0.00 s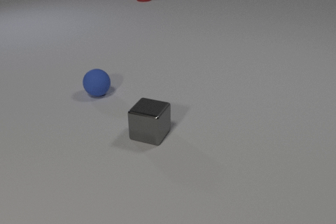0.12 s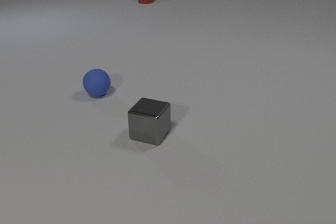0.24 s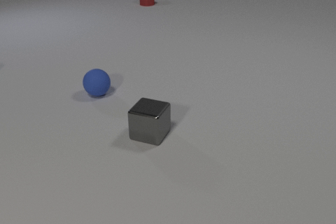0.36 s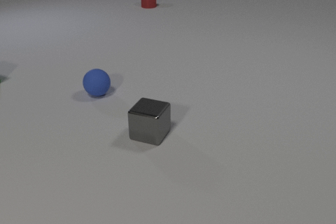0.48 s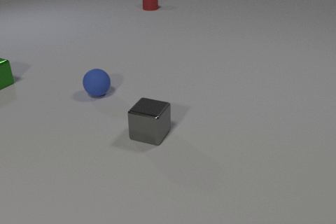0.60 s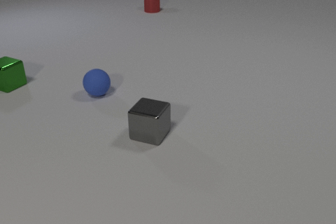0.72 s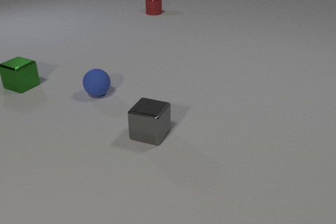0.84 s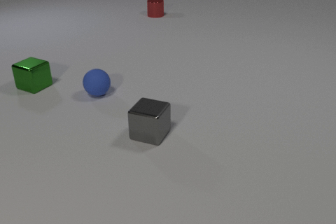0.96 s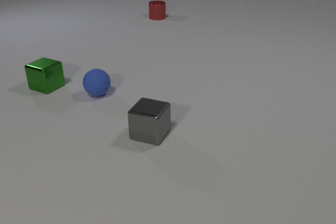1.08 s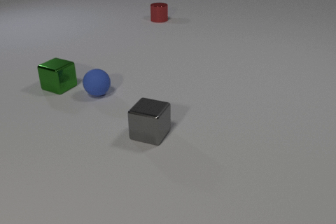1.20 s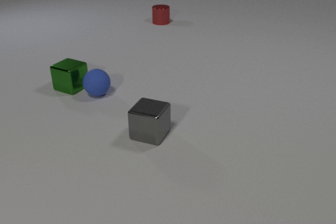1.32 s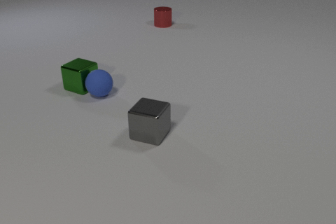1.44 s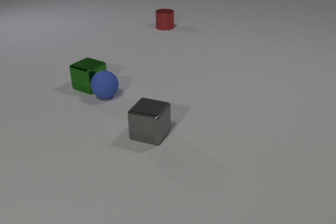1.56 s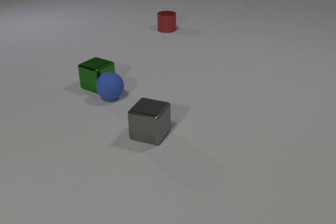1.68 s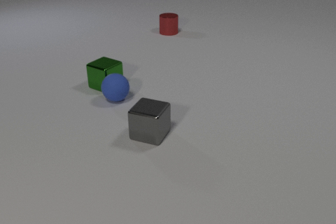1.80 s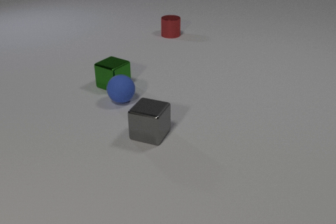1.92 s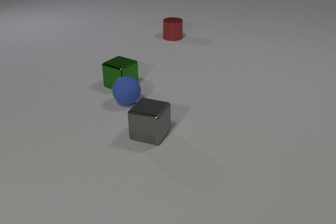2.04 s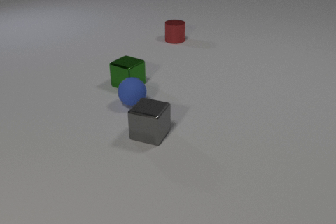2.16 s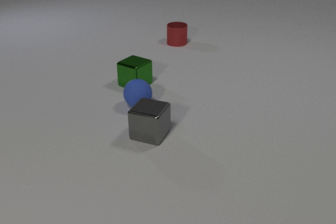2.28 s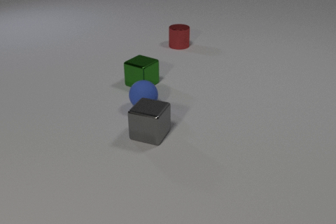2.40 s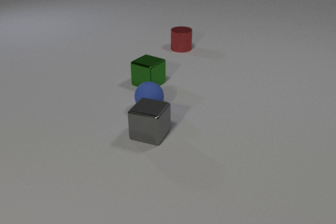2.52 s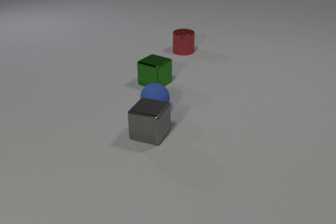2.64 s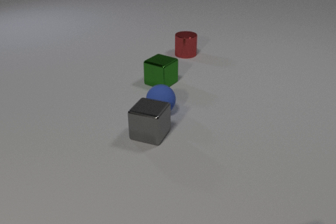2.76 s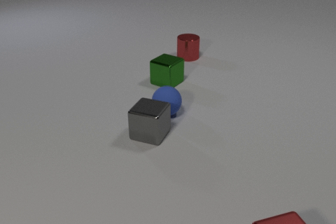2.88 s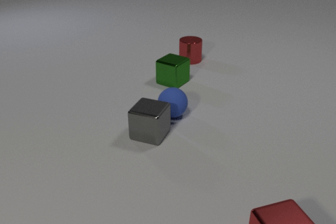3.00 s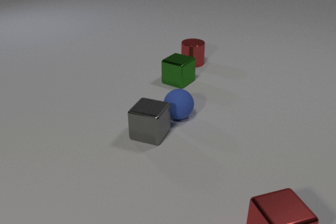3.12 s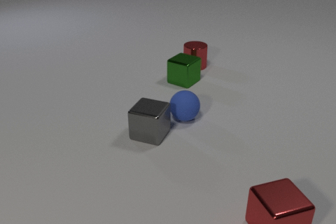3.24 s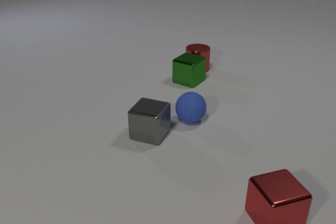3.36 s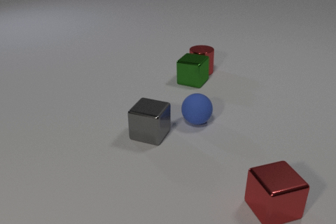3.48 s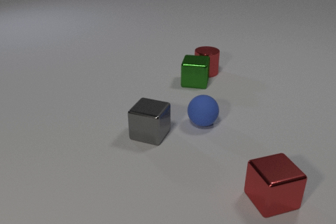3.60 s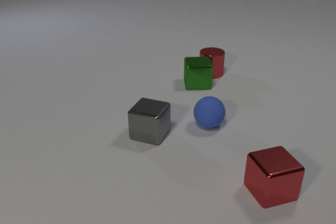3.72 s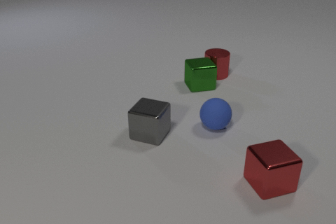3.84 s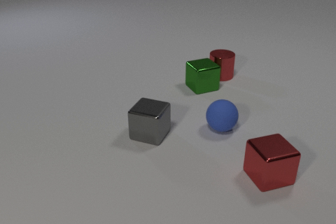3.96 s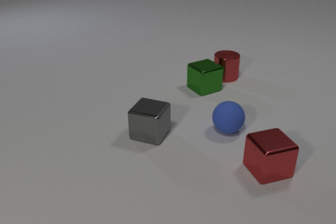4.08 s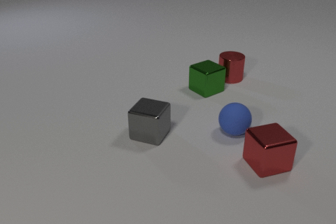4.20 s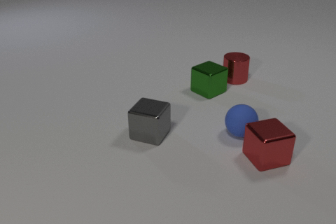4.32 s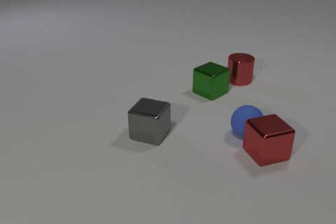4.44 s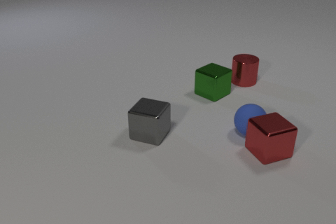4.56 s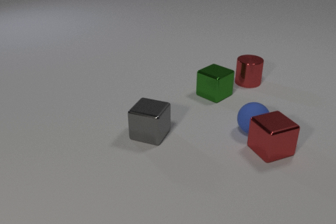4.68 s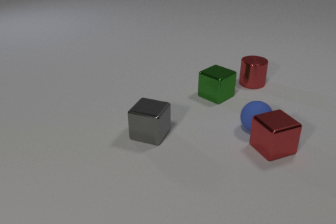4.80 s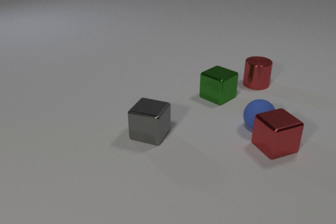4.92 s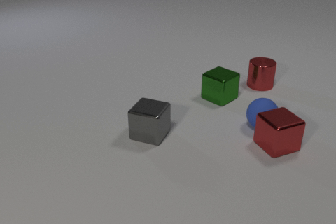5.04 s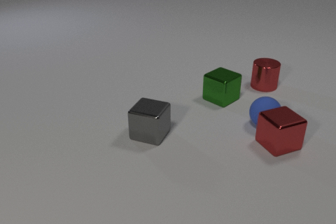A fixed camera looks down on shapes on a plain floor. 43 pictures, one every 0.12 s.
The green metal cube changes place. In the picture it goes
to the right.
The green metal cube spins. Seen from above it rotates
counterclockwise.
0.00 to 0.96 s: The green metal cube comes in at the left edge, slides to the right and toward the camera. The red metal cylinder slides toward the camera.
0.96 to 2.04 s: The green metal cube slides to the right. The blue rubber sphere rolls to the right and toward the camera. The red metal cylinder slides toward the camera. The green metal cube and the blue rubber sphere collide.
2.04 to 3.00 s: The green metal cube slides to the right. The blue rubber sphere rolls to the right and toward the camera. The red metal cylinder slides toward the camera. The red metal cube comes in at the bottom edge, slides away from the camera.
3.00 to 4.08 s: The green metal cube slides to the right and toward the camera, spins counterclockwise seen from above by about 75 degrees, its near face sliding to the right. The blue rubber sphere rolls to the right and toward the camera. The red metal cylinder slides to the right and toward the camera. The red metal cube slides away from the camera. The green metal cube and the red metal cylinder collide.
4.08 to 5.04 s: The green metal cube slides toward the camera and to the right. The blue rubber sphere rolls to the right and away from the camera. The red metal cylinder slides to the right. The red metal cube slides away from the camera. The blue rubber sphere and the red metal cube collide.
Are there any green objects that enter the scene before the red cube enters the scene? yes.
How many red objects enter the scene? 1.
How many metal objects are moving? 3.
